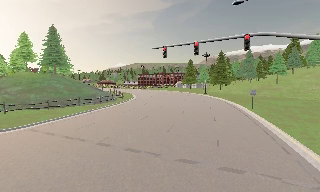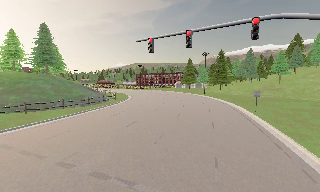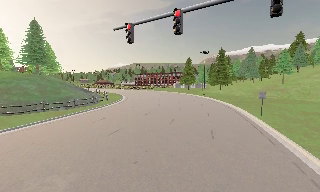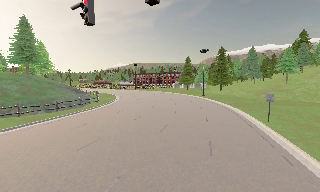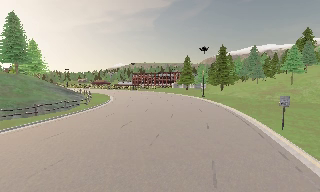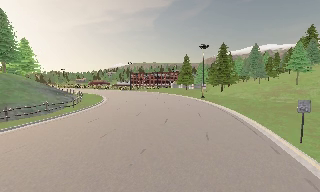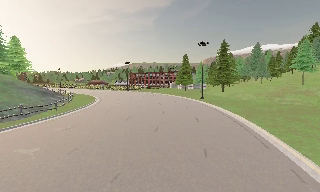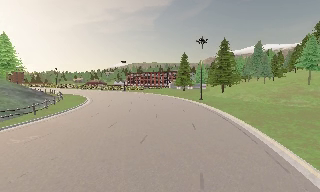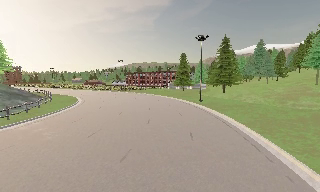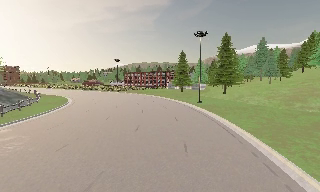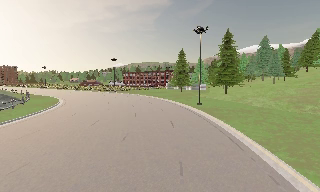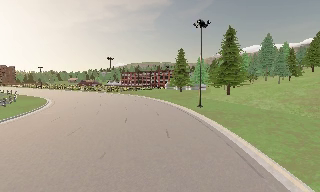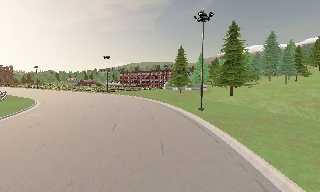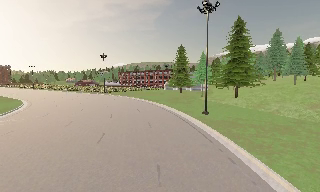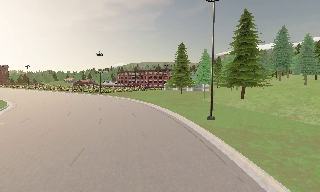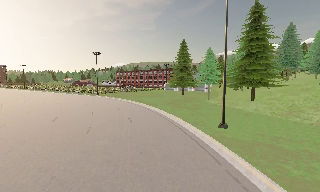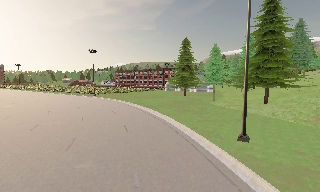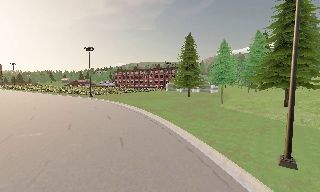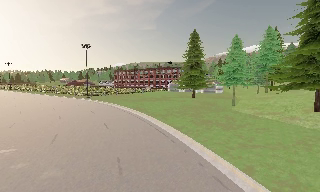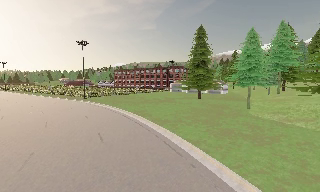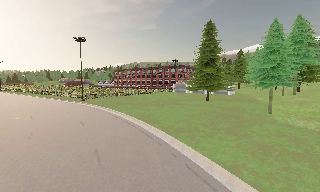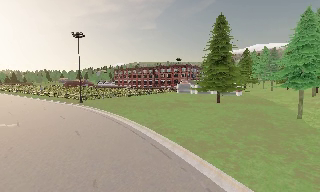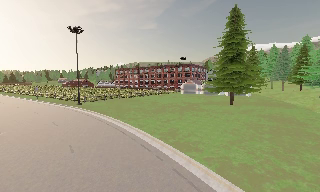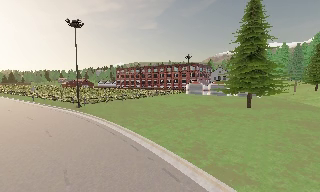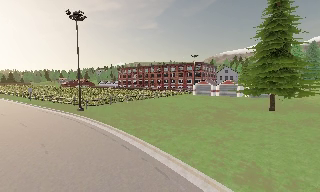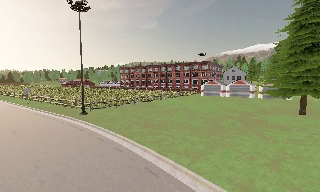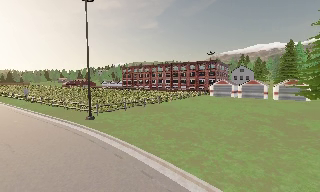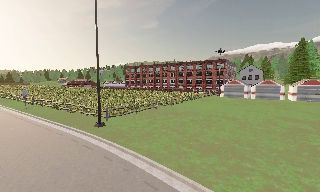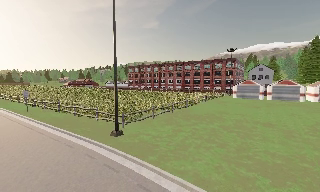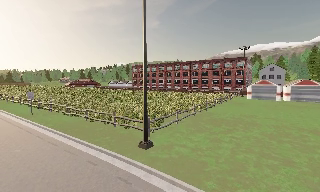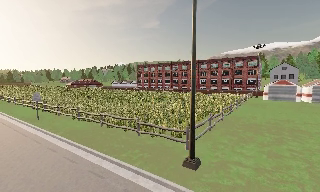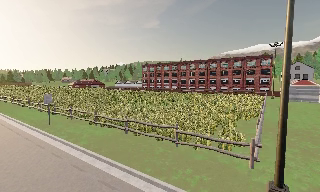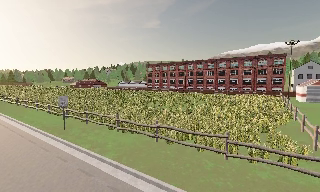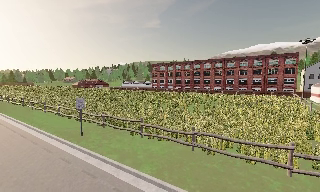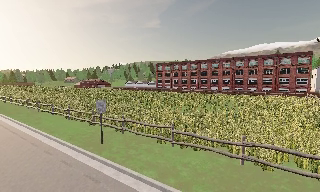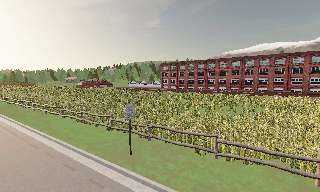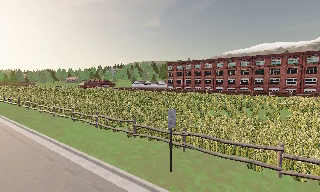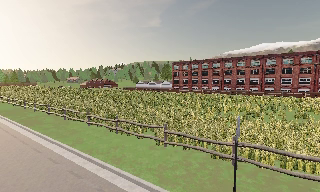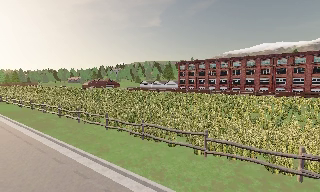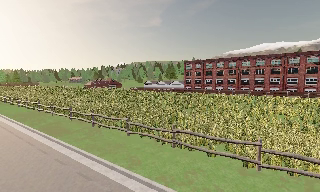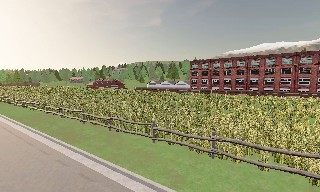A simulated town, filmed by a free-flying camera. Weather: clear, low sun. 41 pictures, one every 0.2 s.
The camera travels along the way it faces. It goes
forward.
0.0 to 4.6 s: The camera travels forward, about 60 m, so what stands in front looms larger.
4.6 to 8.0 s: The camera travels to its left and forward, about 45 m, so close, fixed things drift to the right.
The film runs forward here.
